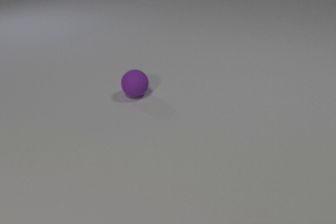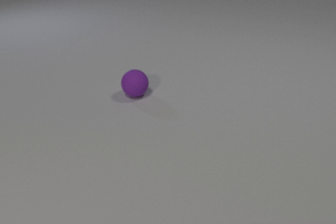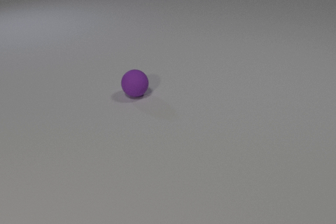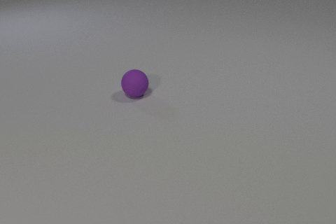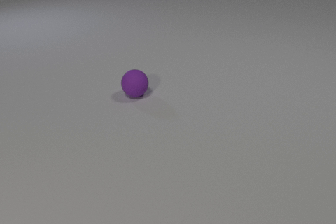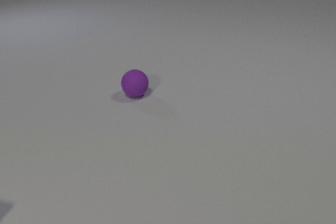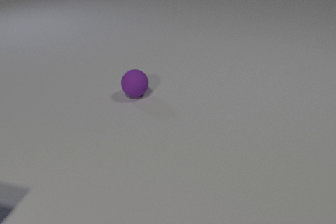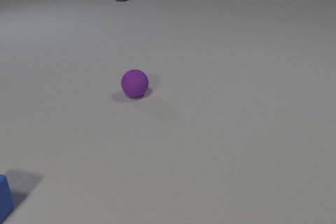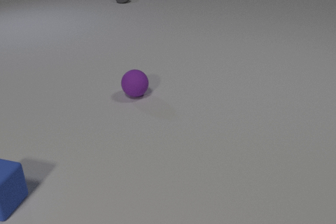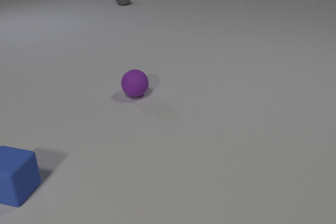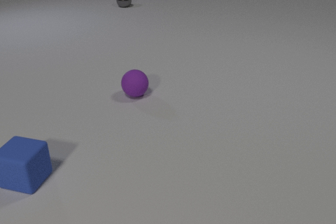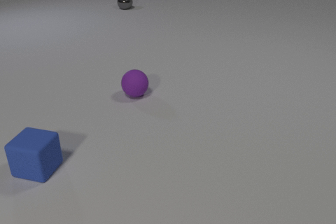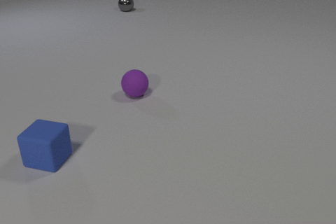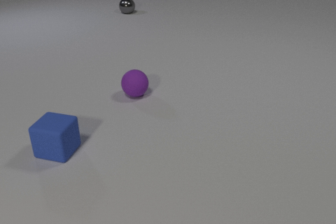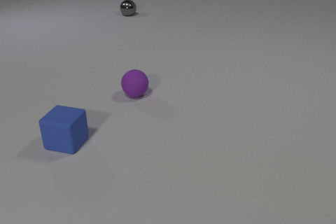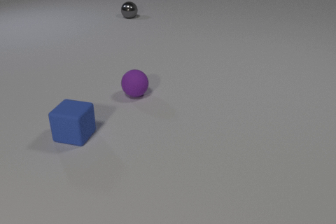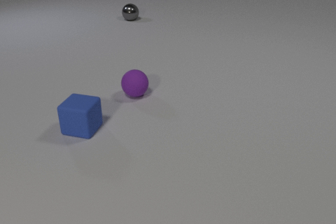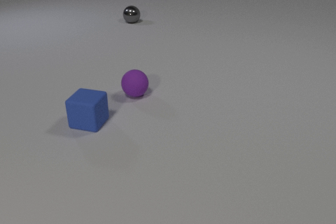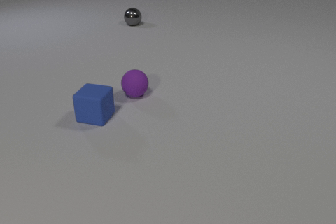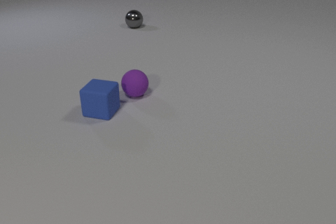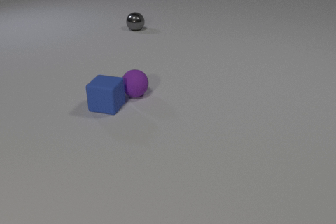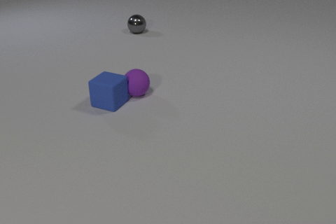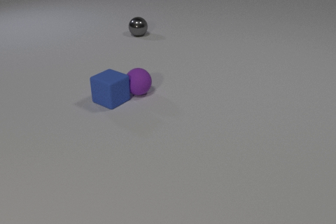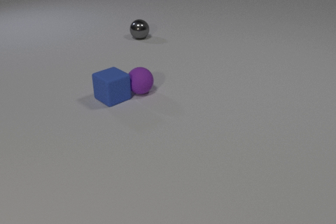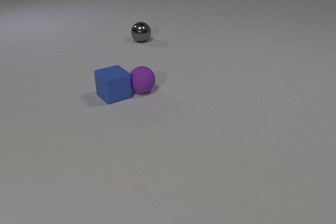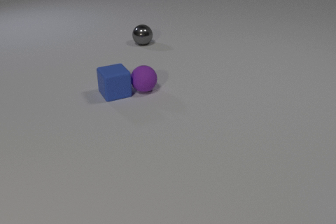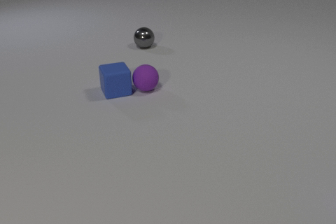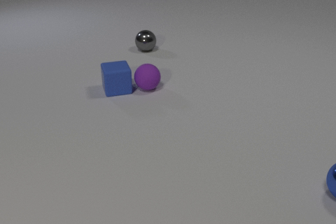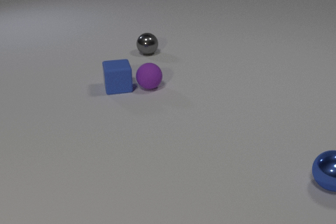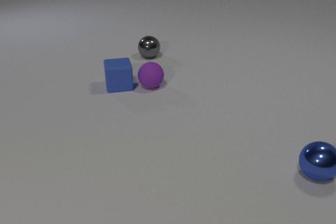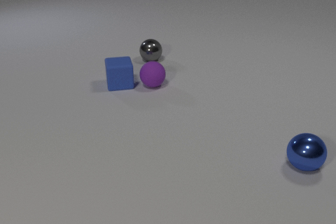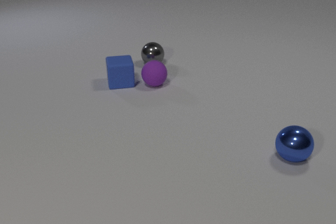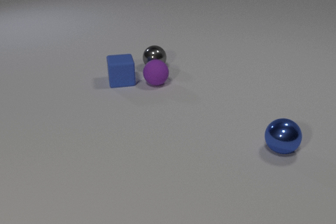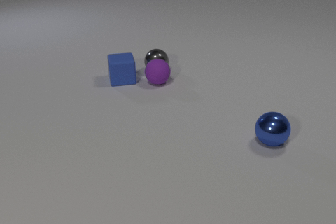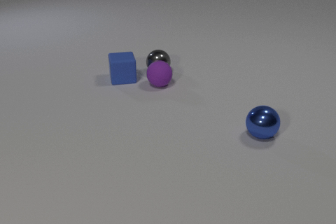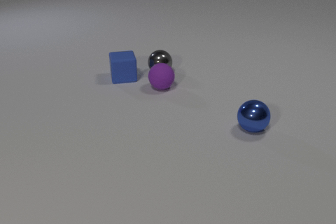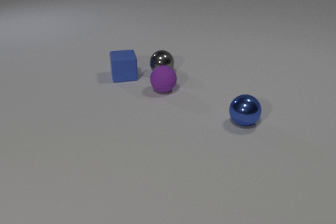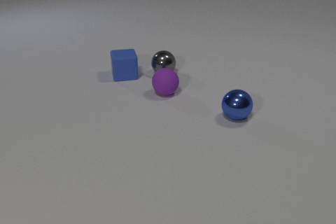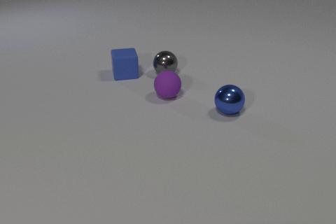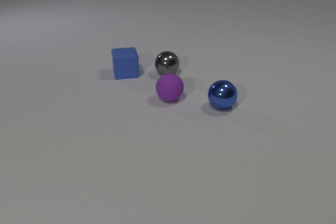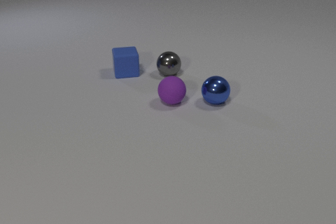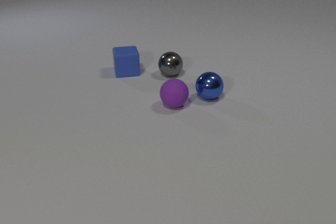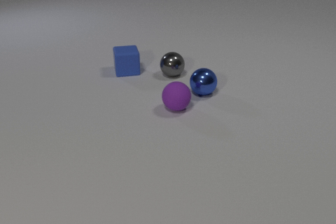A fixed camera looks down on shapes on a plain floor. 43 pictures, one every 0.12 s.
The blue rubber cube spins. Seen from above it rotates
clockwise.
The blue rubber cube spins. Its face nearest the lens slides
to the left.
0.00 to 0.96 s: The blue rubber cube comes in at the left edge, slides to the right and away from the camera. The gray metal sphere comes in at the top edge, rolls toward the camera.
0.96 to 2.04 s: The blue rubber cube slides away from the camera and to the right. The gray metal sphere rolls toward the camera.
2.04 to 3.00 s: The blue rubber cube slides away from the camera and to the right, spins clockwise seen from above by about 45 degrees, its near face sliding to the left. The purple rubber sphere rolls away from the camera and to the right. The gray metal sphere rolls toward the camera. The blue rubber cube and the purple rubber sphere collide.
3.00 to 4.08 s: The blue rubber cube slides away from the camera. The purple rubber sphere rolls to the right and away from the camera. The gray metal sphere rolls toward the camera. The blue metal sphere comes in at the right edge, rolls to the left and away from the camera. The purple rubber sphere and the gray metal sphere collide.
4.08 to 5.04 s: The blue rubber cube slides away from the camera. The purple rubber sphere rolls toward the camera. The gray metal sphere rolls to the right and toward the camera. The blue metal sphere rolls away from the camera and to the left.
How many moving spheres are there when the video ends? 3.
What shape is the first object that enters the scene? sphere.
Are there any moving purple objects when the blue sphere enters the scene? yes.
